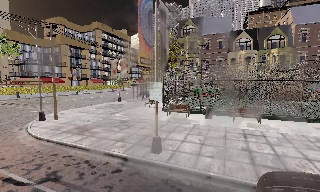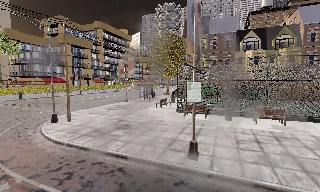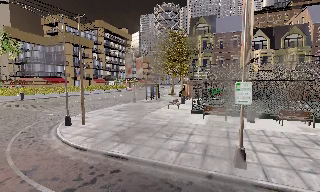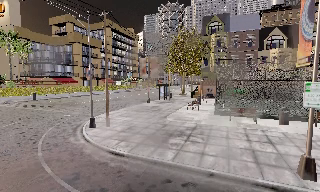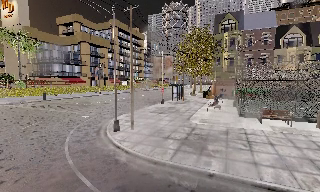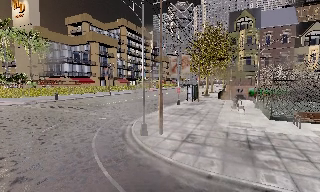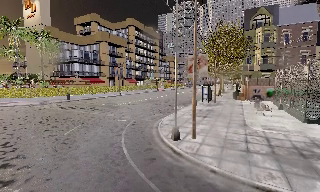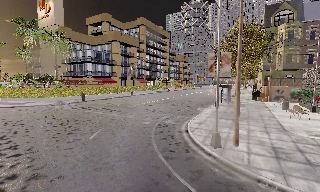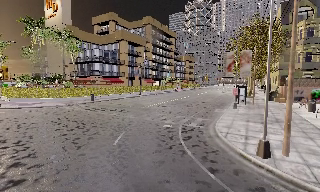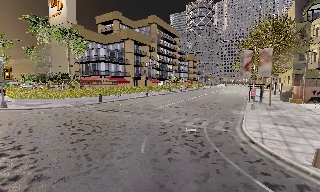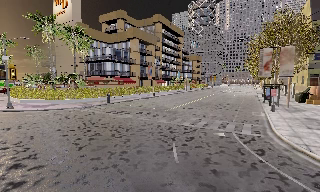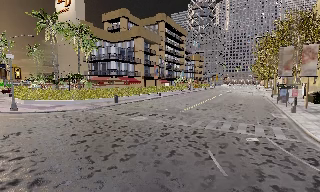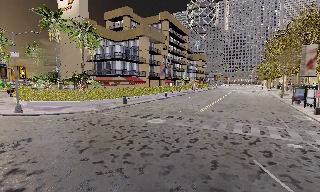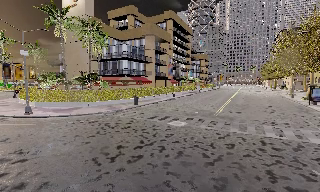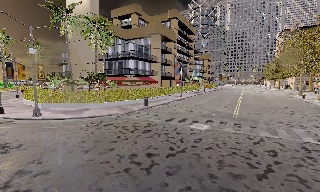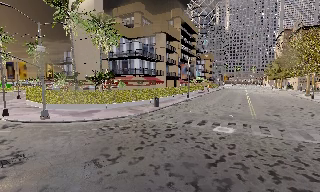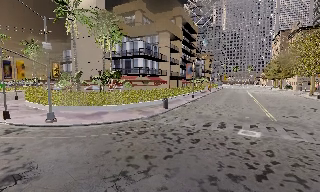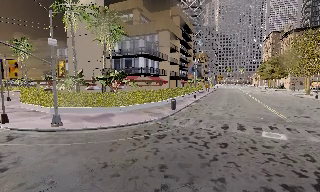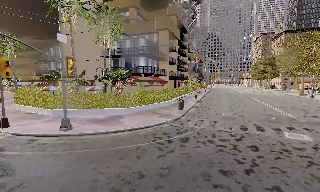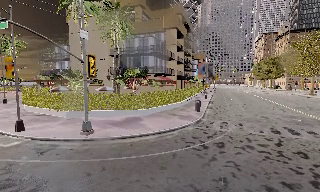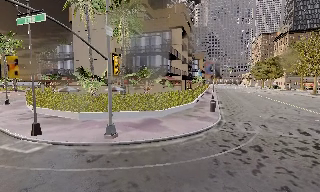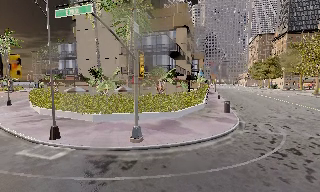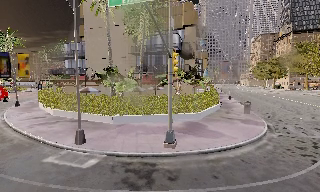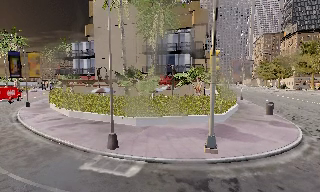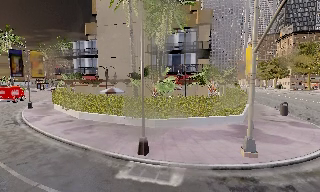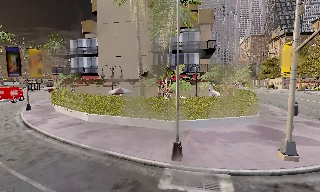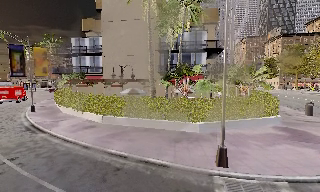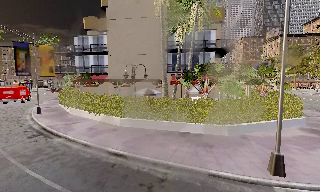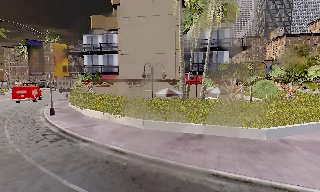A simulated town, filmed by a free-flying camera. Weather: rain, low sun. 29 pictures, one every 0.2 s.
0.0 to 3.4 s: The camera travels to its left and forward, about 30 m, so close, fixed things drift to the right.
3.4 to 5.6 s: The camera pans to its right, which is clockwise from overhead, by about 15 degrees. It travels to its left, about 20 m, so close, fixed things drift to the right.
The film runs forward here.
